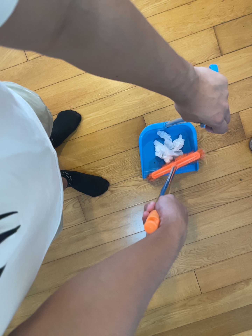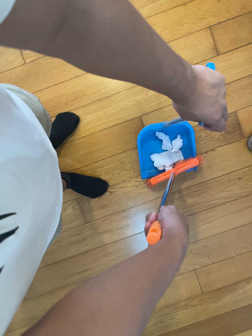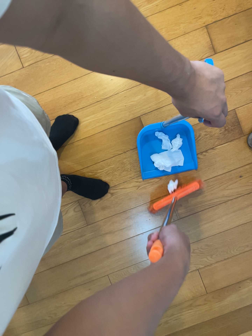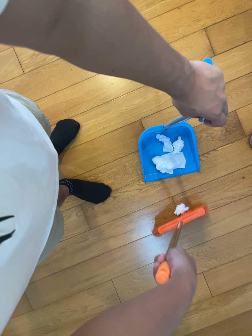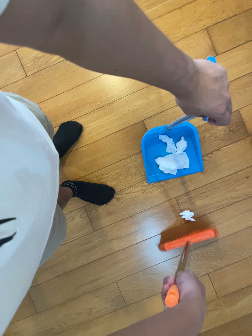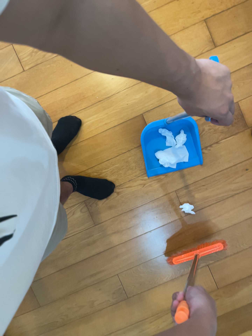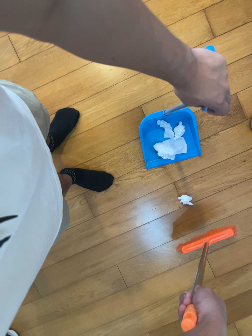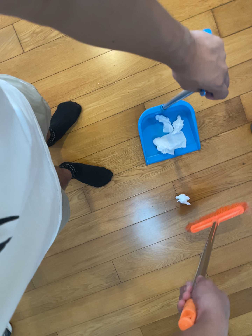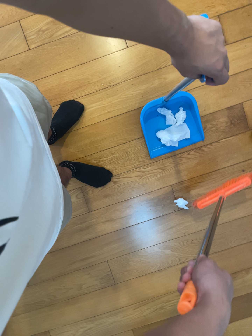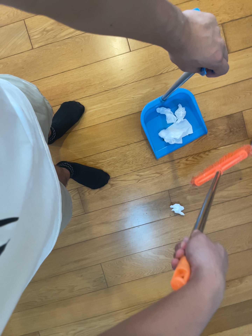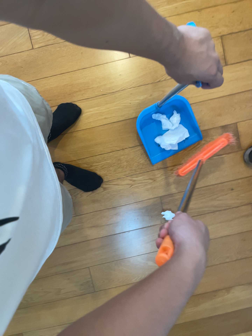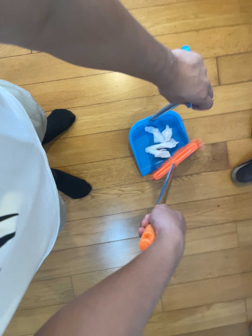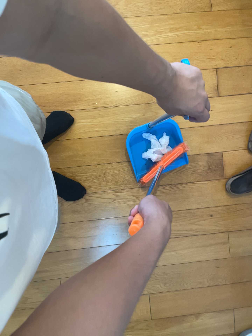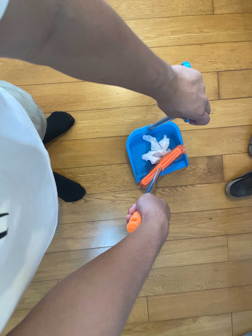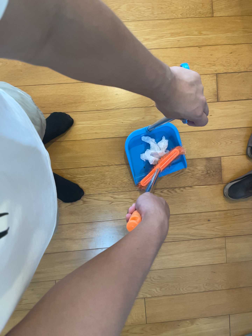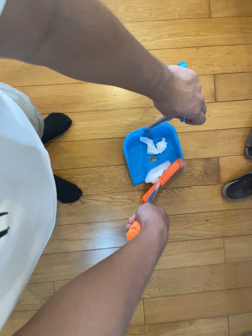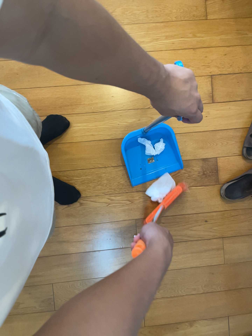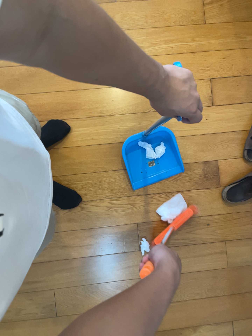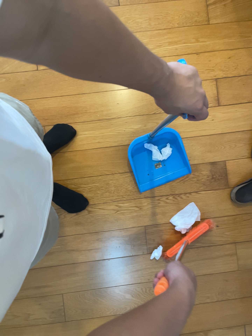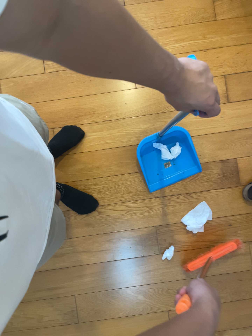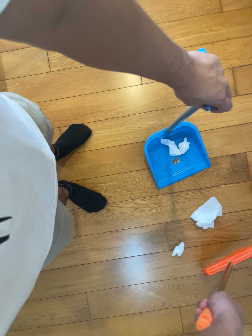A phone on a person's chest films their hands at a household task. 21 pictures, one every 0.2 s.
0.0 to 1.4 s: The camera shifts only a little, or ends up much as it began.
1.4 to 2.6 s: The camera rolls about its line of sight by about 15 degrees, and the scene rotates clockwise.
2.6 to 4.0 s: The camera shifts only a little, or ends up much as it began.
The film runs backward here.
